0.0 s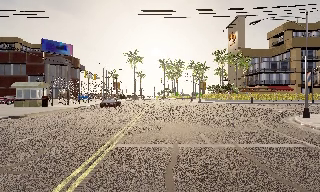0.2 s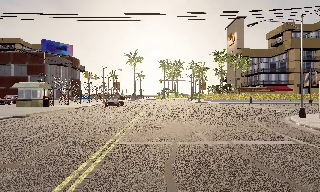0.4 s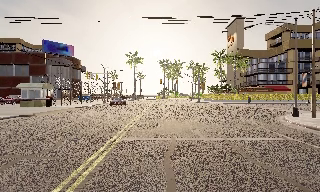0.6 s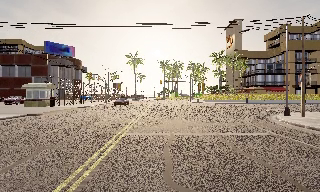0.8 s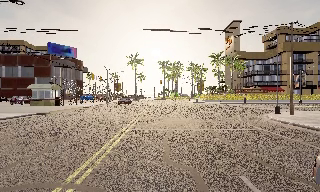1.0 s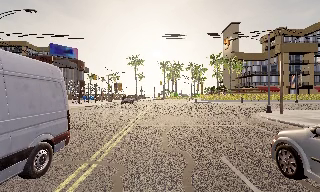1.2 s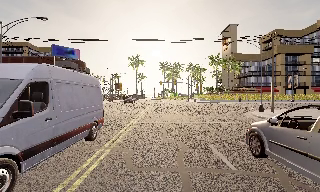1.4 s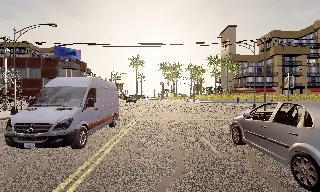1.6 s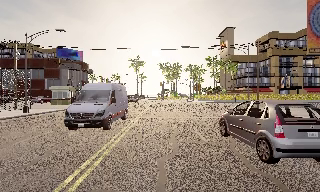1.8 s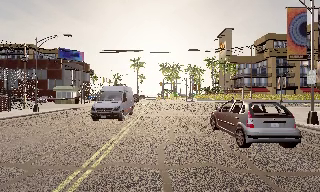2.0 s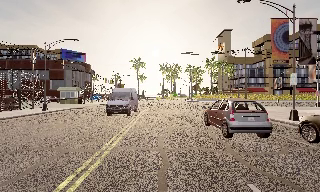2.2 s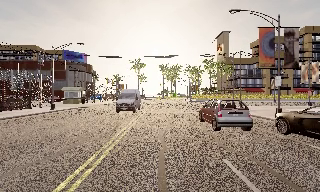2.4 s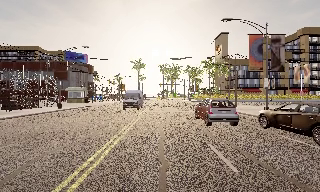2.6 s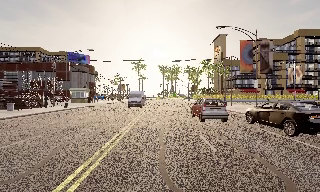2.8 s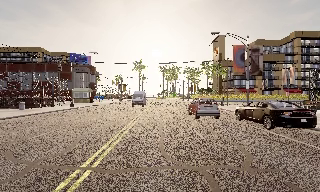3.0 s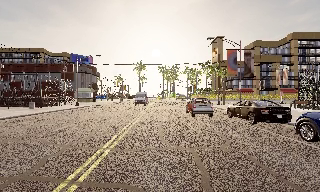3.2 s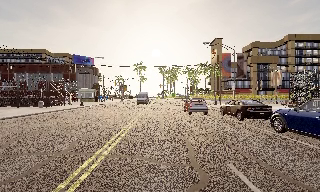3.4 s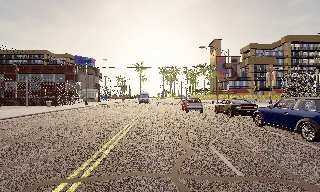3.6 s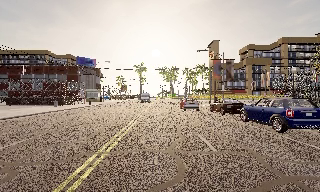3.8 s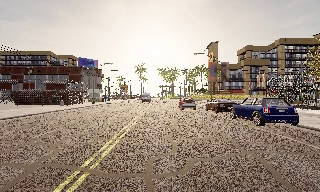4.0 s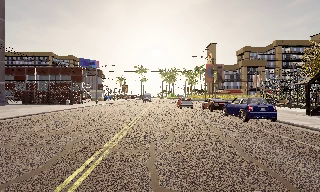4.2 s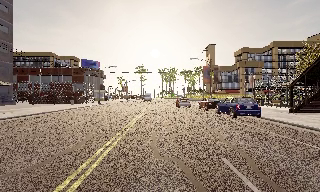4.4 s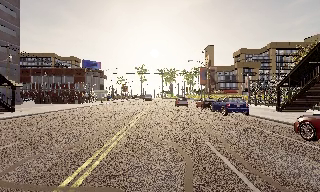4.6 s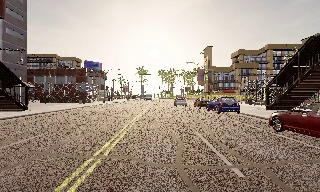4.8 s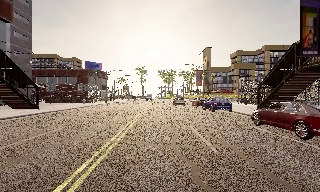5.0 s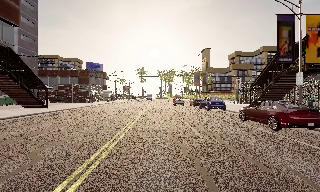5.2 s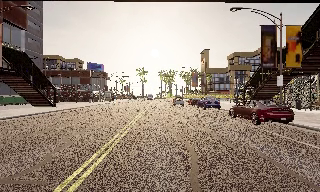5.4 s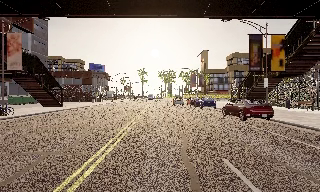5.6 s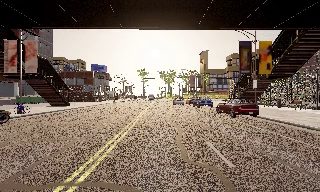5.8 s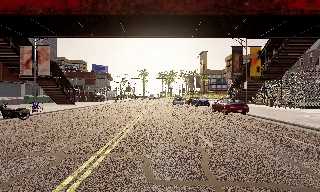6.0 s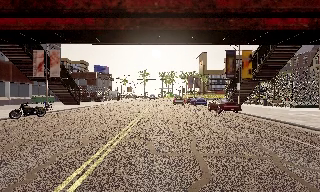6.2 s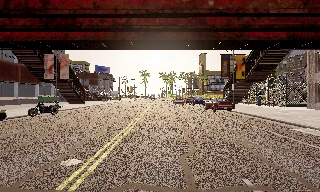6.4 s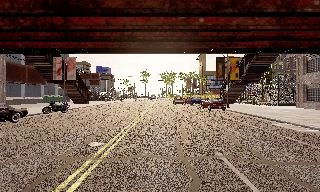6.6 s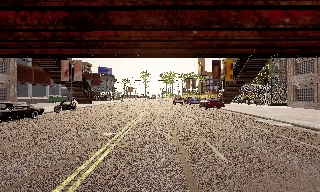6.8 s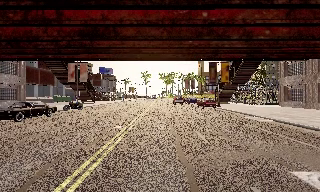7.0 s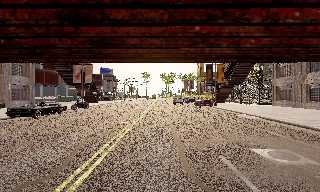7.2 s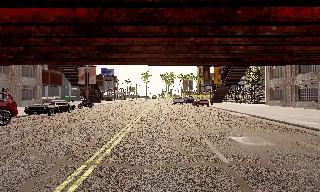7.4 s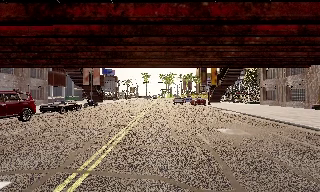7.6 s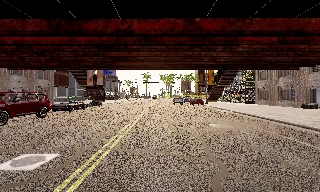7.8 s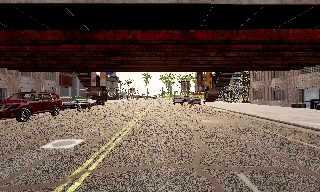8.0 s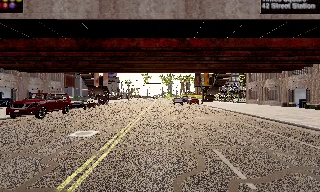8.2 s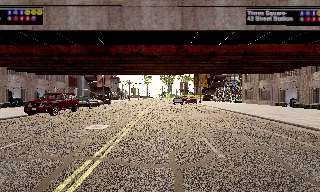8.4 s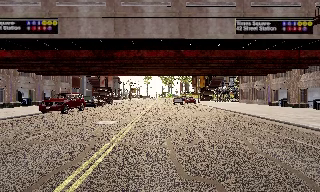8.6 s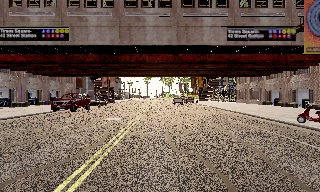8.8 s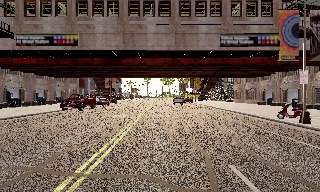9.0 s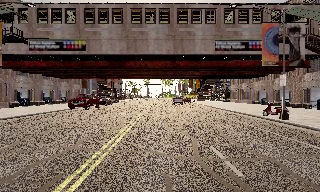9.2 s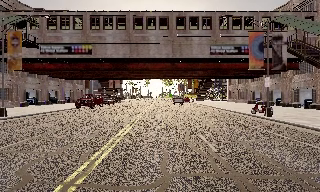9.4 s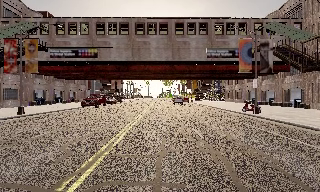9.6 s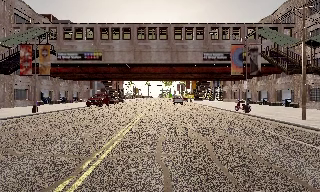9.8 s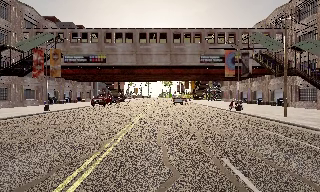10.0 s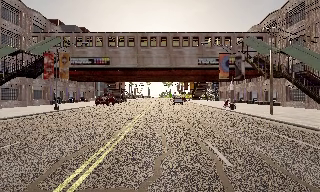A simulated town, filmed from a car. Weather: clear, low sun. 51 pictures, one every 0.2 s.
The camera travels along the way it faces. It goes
backward.
0.0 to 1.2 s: The camera travels backward, about 5 m, so what stands in front gets smaller. It gains speed.
1.2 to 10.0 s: The camera travels backward, about 65 m, so what stands in front gets smaller.
The film runs backward here.
